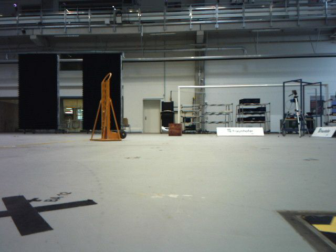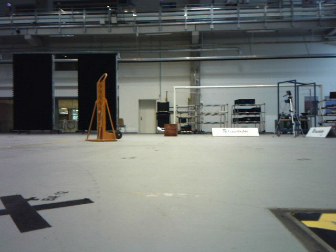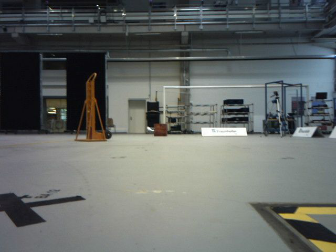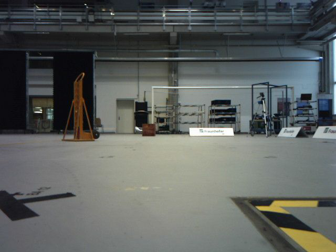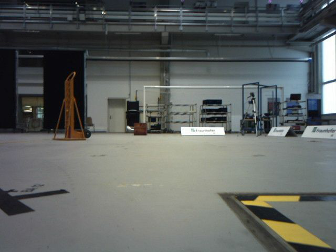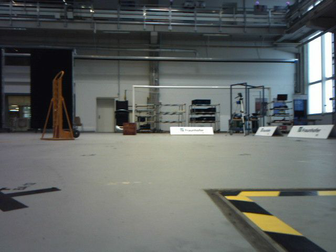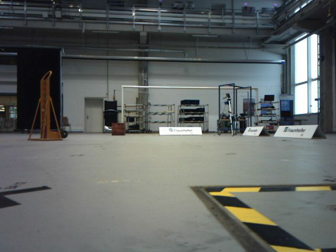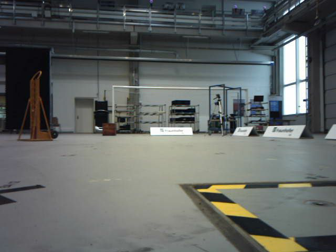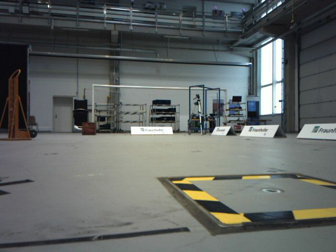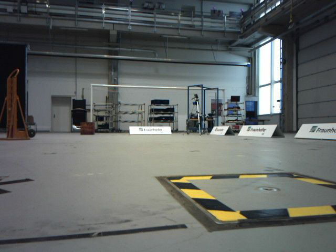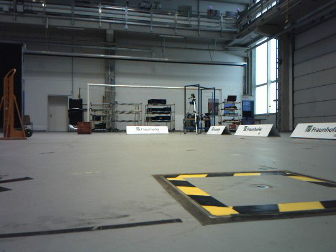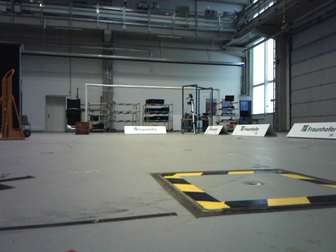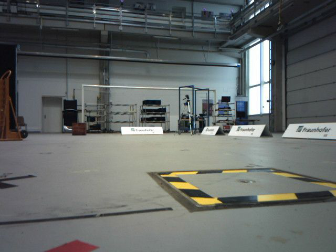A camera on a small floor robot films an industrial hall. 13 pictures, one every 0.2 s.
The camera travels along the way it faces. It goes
backward.
0.0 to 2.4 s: The scene slides to the left, as the camera pans about 15 degrees to its right. It travels backward, about 0.4 m, so what stands in front gets smaller.
The film runs backward here.
